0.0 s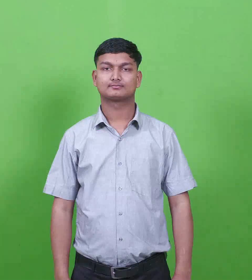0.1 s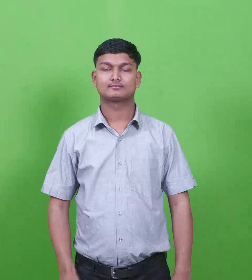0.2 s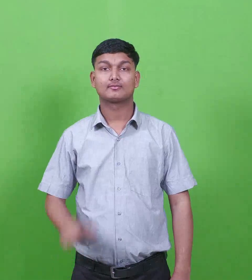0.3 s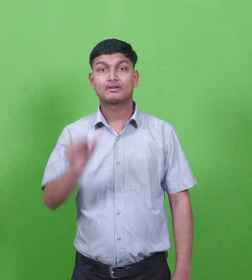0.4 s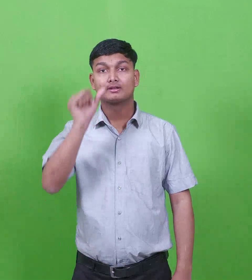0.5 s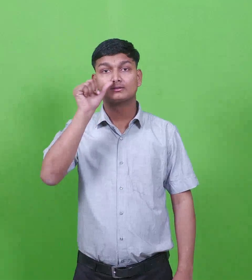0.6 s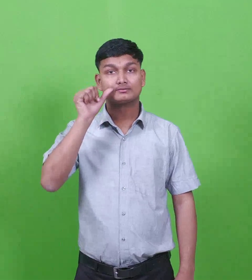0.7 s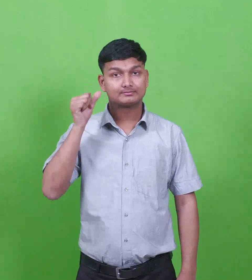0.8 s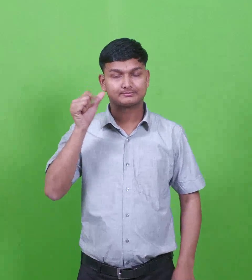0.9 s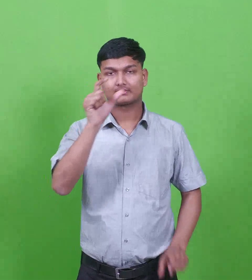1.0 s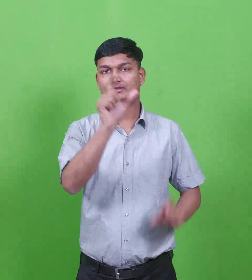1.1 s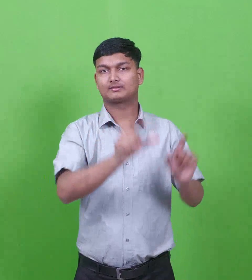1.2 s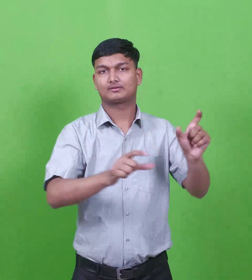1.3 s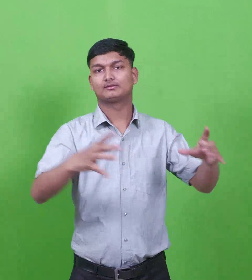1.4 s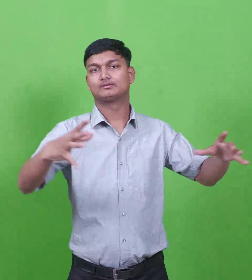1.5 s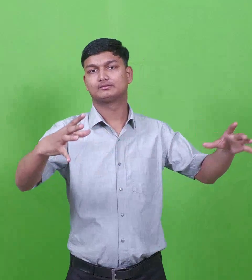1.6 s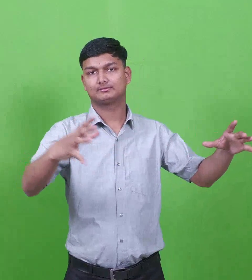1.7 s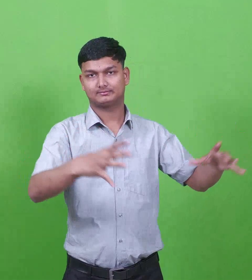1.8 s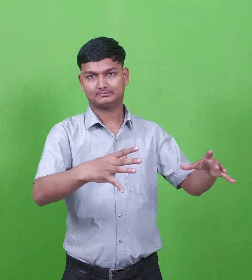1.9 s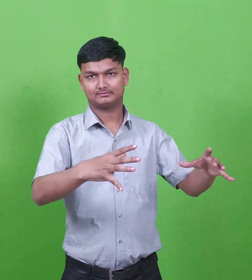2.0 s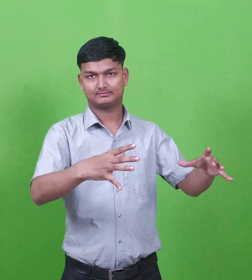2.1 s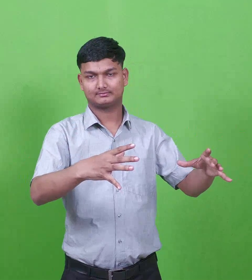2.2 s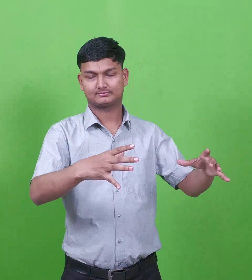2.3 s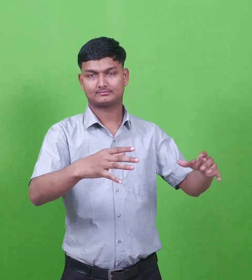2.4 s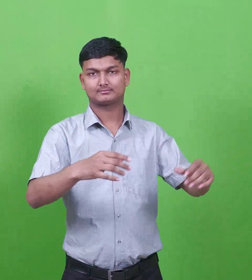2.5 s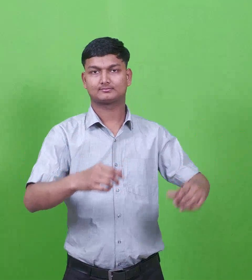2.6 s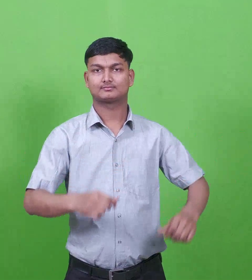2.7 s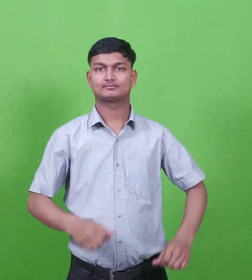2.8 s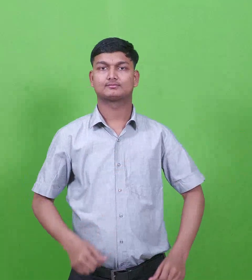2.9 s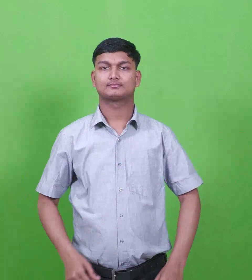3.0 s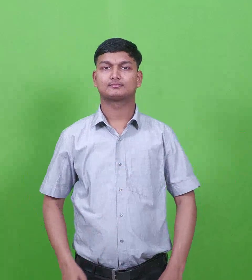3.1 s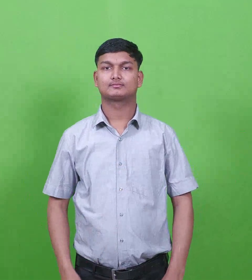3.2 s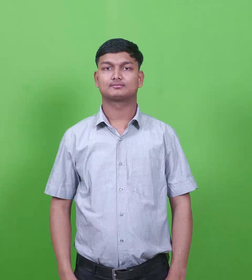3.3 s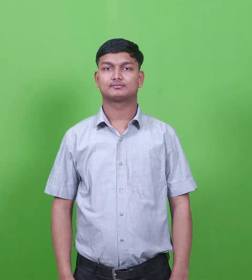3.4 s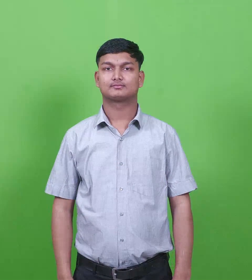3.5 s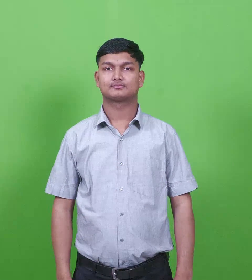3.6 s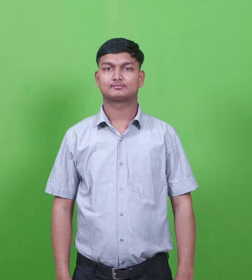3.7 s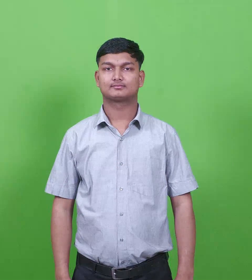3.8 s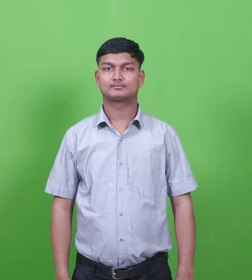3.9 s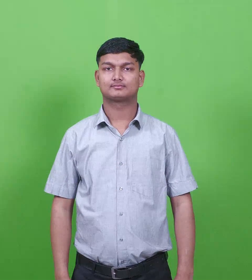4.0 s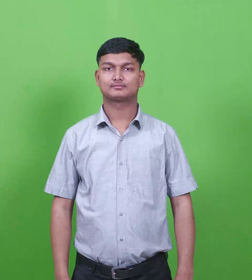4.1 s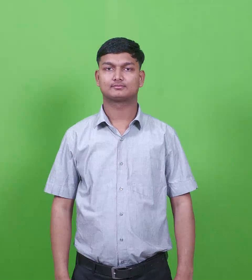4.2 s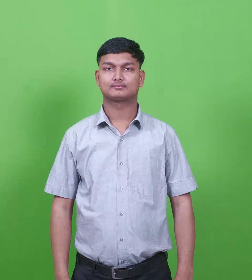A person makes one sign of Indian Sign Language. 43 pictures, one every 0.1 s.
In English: amalekites
